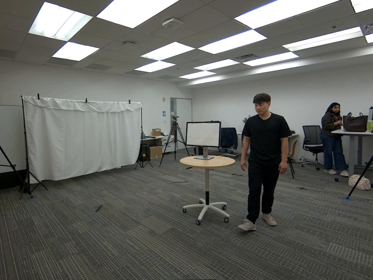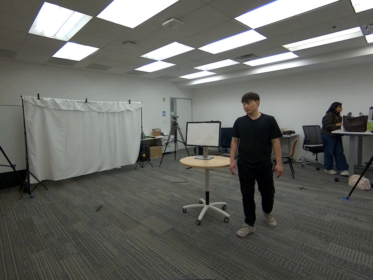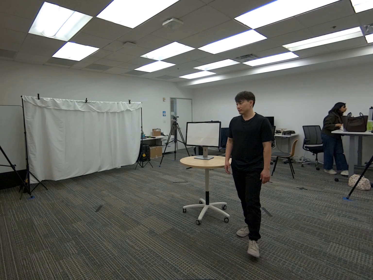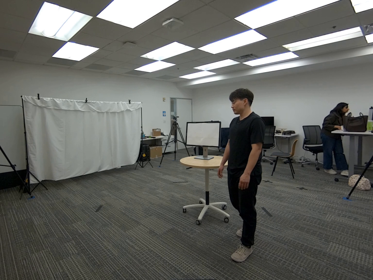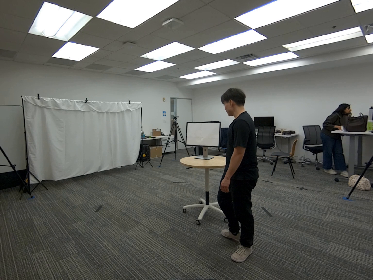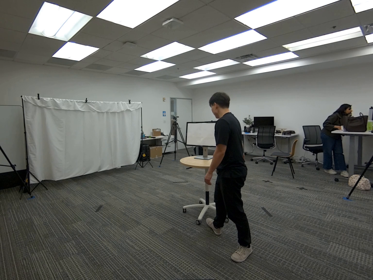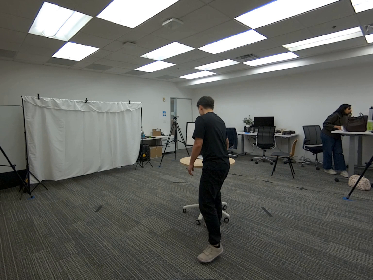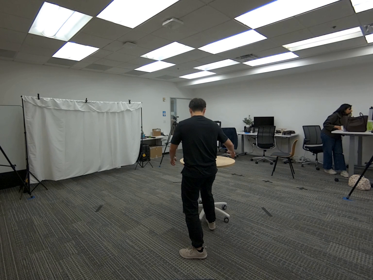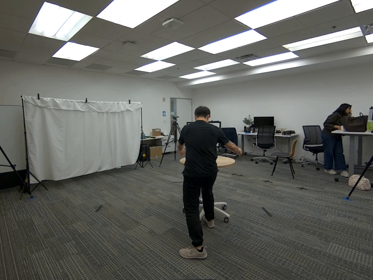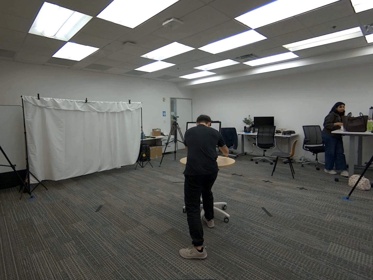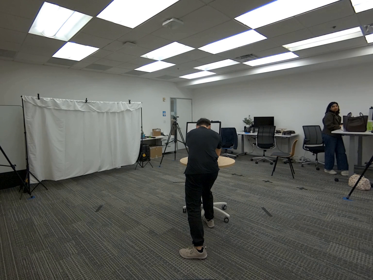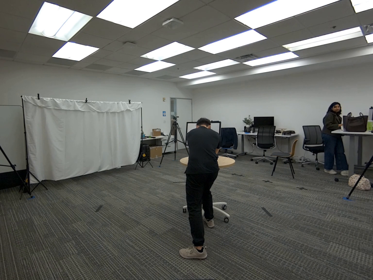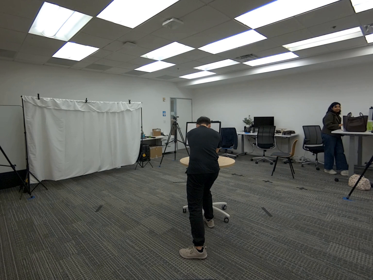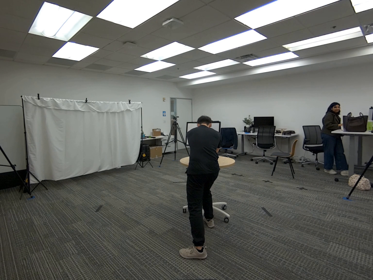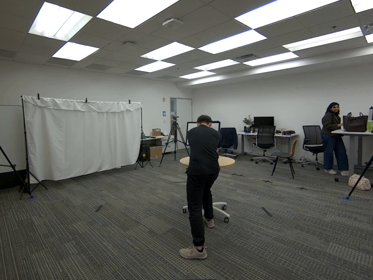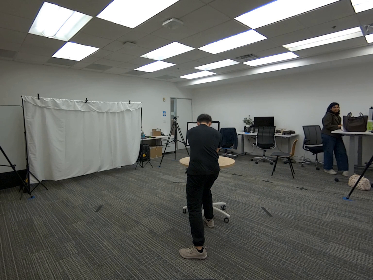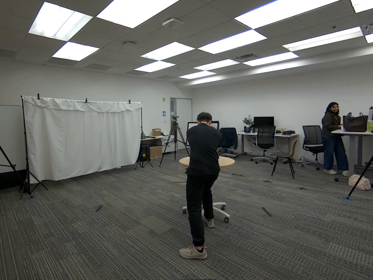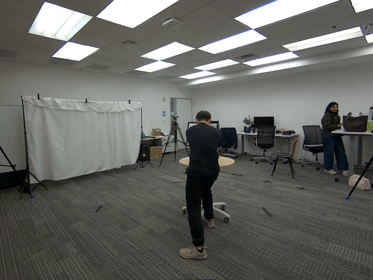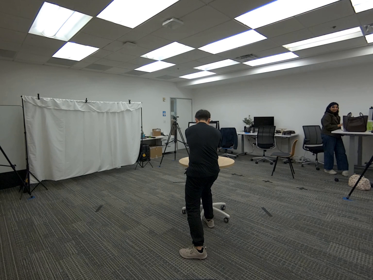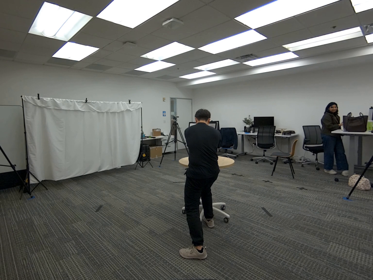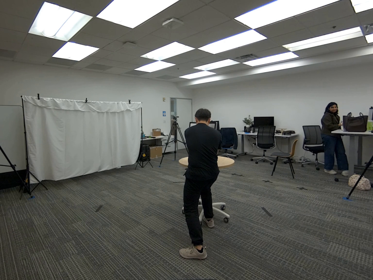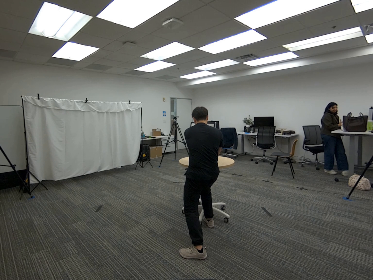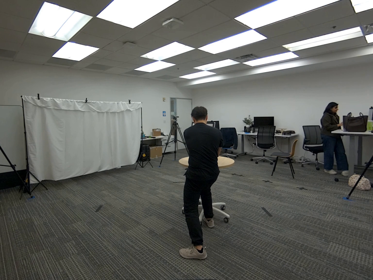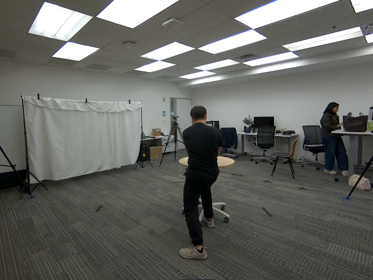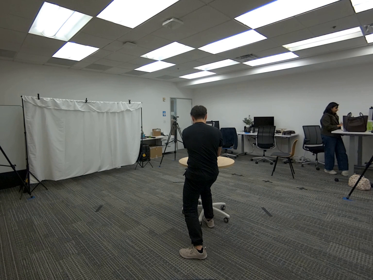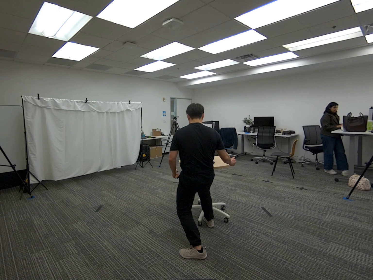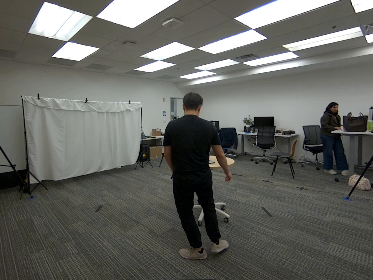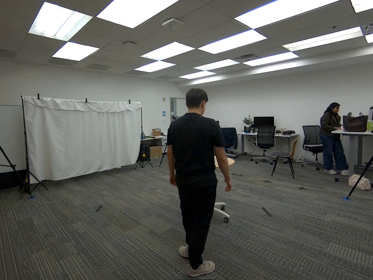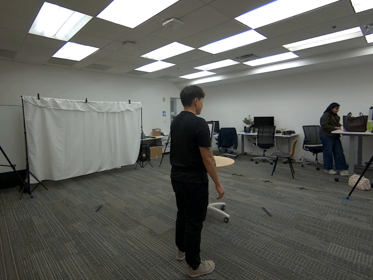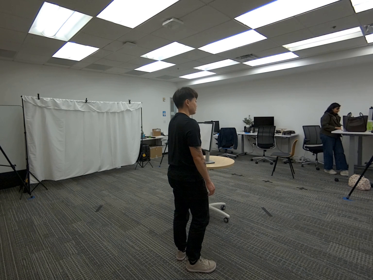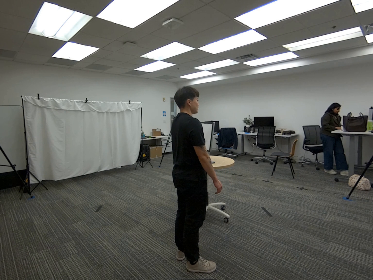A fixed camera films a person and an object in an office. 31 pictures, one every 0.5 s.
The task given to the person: Walk over to the round table and pull the monitor towards you. Step away when complete.
